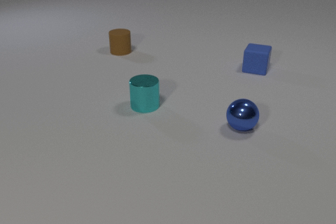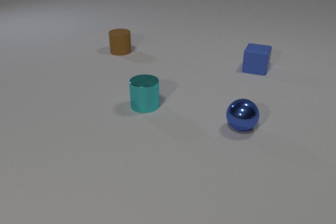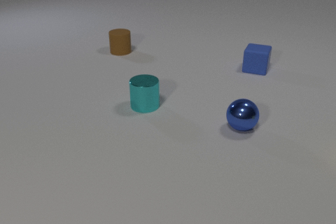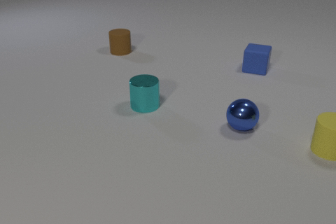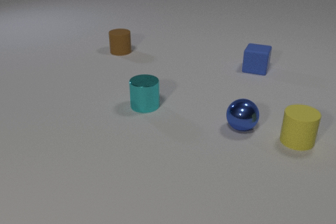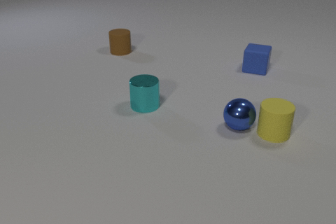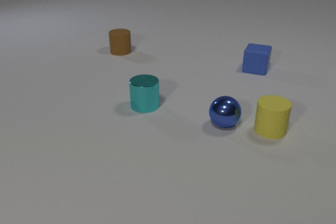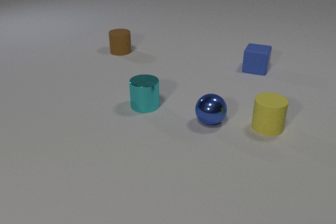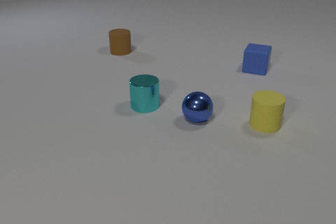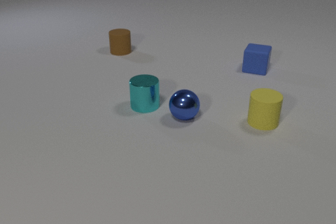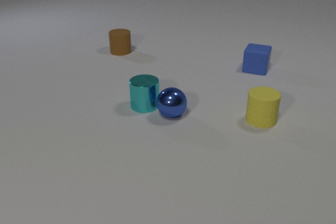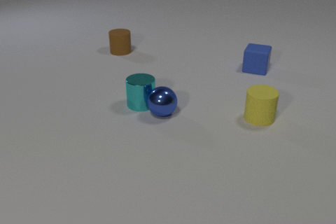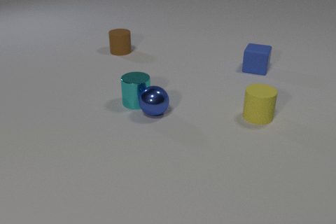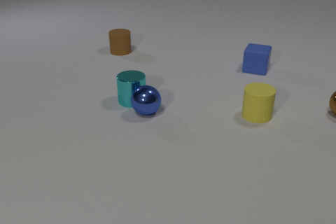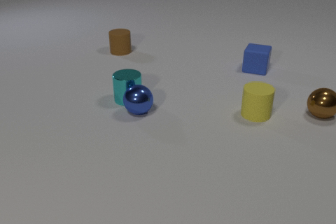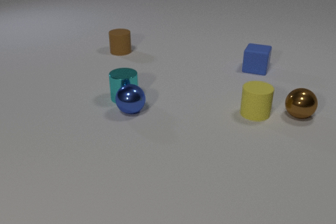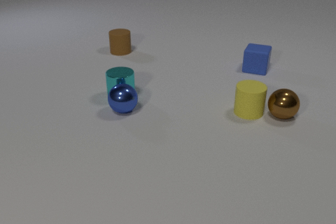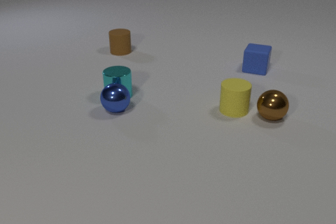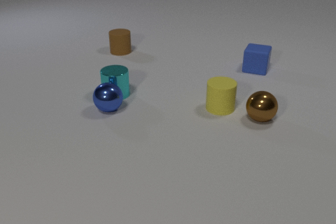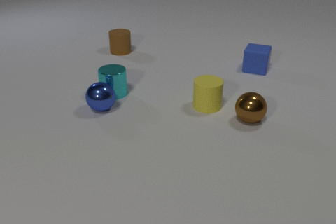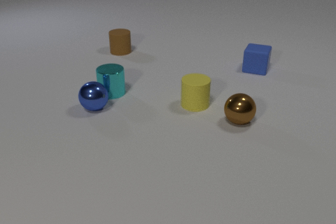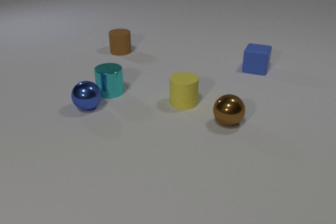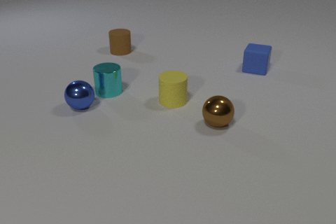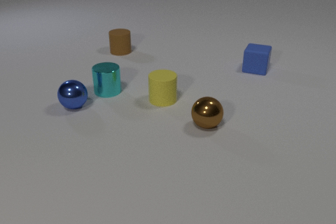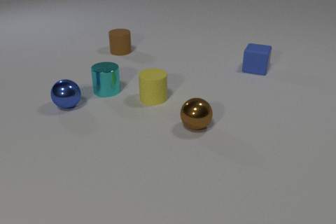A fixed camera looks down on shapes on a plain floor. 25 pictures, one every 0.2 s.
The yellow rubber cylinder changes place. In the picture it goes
to the left.
The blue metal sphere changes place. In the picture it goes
to the left.
0.0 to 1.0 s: The yellow rubber cylinder comes in at the right edge, slides to the left. The yellow rubber cylinder and the blue metal sphere collide.
1.0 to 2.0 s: The yellow rubber cylinder slides away from the camera and to the left. The blue metal sphere rolls to the left.
2.0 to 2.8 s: The yellow rubber cylinder slides away from the camera. The blue metal sphere rolls to the left. The brown metal sphere comes in at the right edge, rolls to the left and toward the camera. The cyan metal cylinder slides to the left and away from the camera. The blue metal sphere and the cyan metal cylinder collide.
2.8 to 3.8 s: The yellow rubber cylinder slides to the left. The blue metal sphere rolls to the left. The brown metal sphere rolls to the left and toward the camera. The cyan metal cylinder slides to the left and away from the camera. The yellow rubber cylinder and the brown metal sphere collide.
3.8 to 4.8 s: The yellow rubber cylinder slides to the left. The blue metal sphere rolls to the left. The brown metal sphere rolls to the left. The cyan metal cylinder slides away from the camera and to the left.
What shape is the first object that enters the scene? cylinder.
How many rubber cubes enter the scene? 0.
How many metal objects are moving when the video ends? 3.
